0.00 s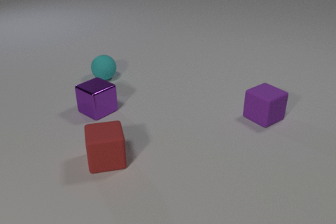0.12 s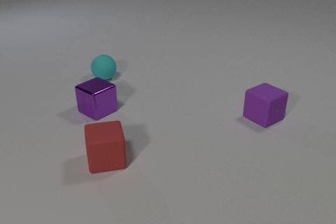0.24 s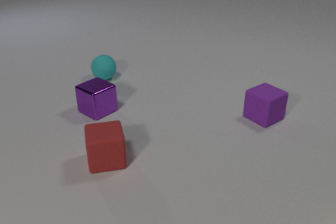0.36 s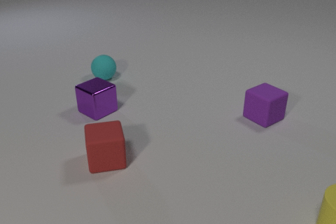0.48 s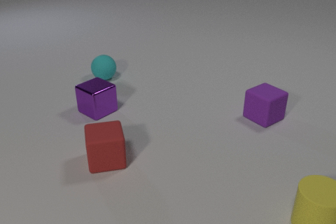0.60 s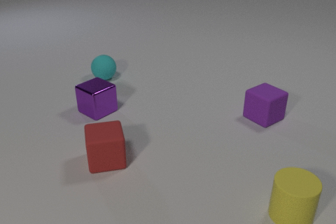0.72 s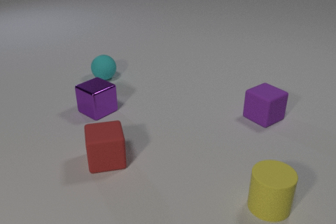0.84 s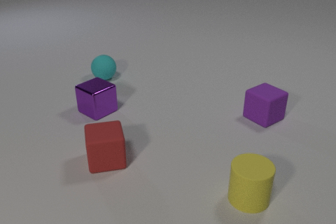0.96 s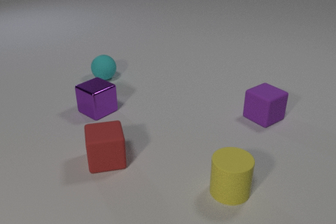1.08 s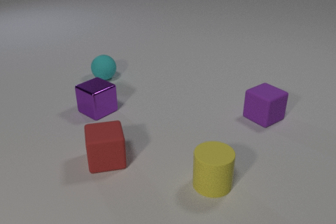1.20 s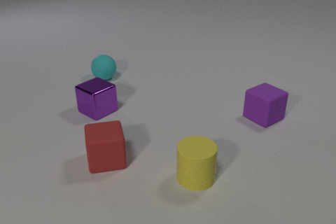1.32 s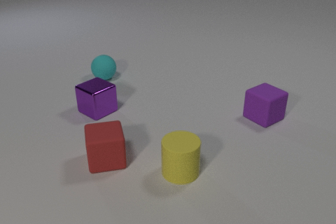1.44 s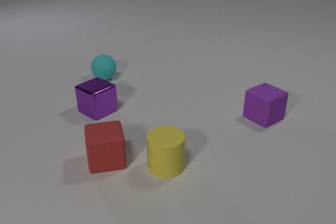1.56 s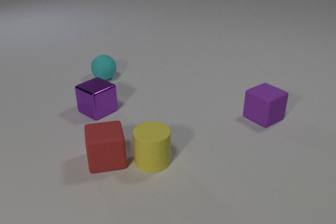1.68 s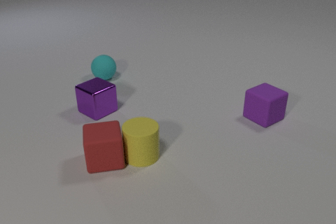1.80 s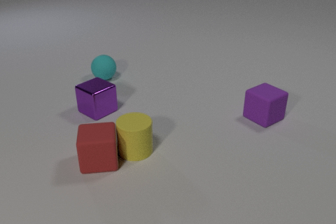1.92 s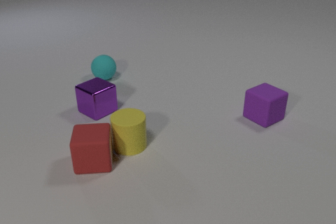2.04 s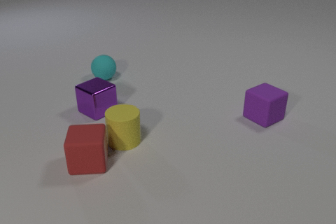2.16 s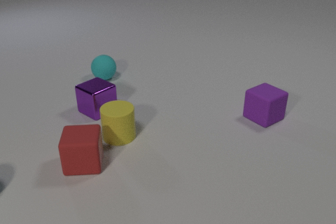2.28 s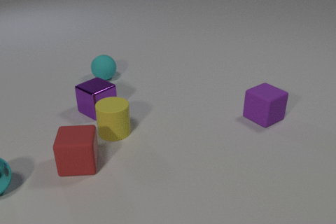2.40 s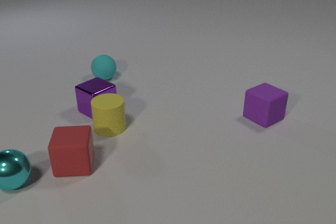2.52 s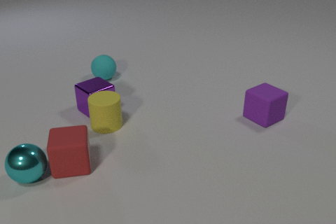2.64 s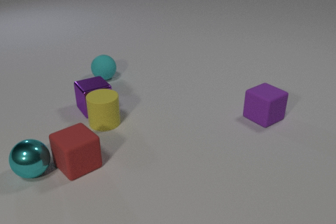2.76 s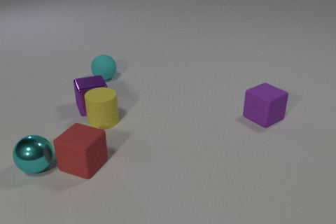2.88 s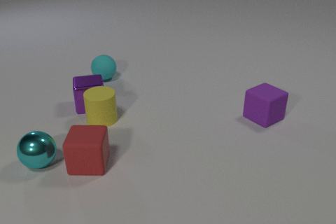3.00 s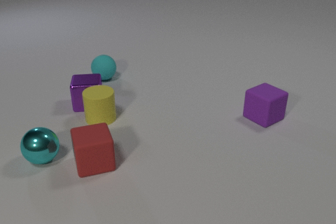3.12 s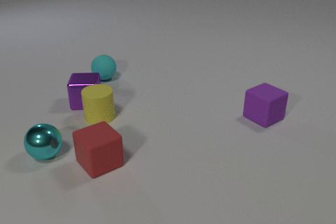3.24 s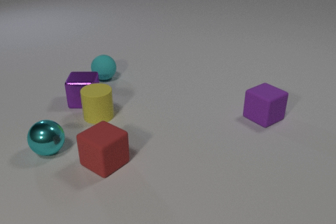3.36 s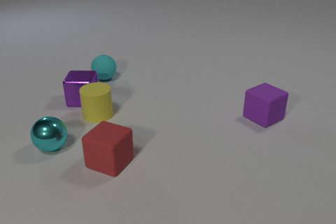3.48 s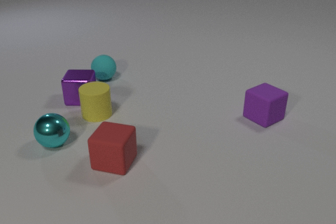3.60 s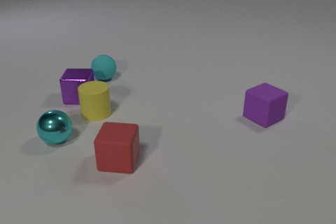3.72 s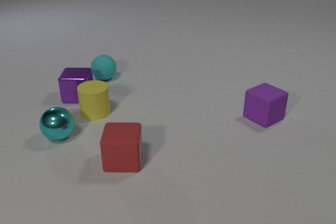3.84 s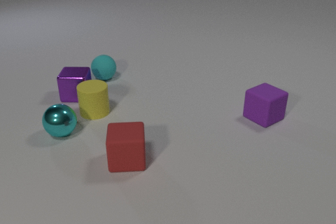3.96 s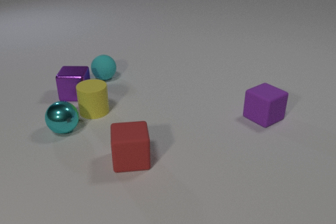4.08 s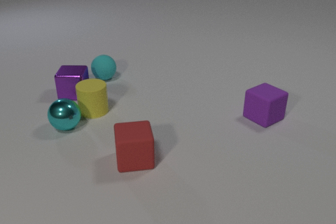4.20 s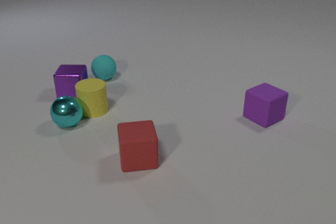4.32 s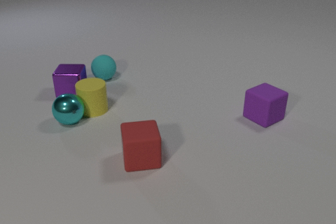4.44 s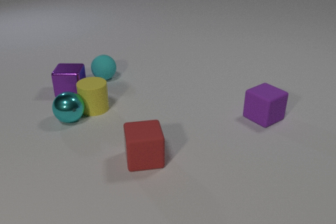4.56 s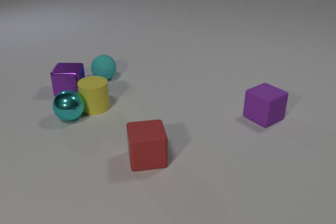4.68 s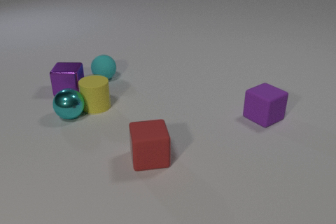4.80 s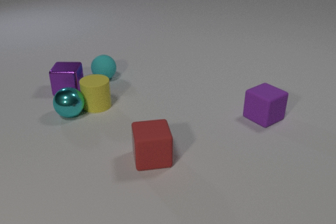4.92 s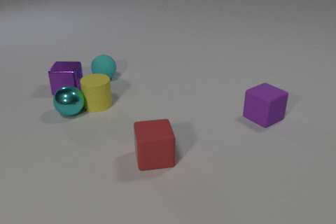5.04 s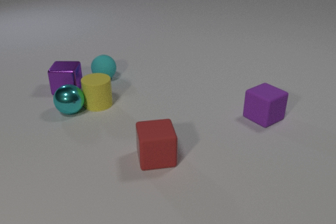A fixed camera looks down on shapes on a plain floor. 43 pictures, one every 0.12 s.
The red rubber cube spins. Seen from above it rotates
counterclockwise.
The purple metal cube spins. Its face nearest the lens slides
to the left.
0.00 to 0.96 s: The yellow rubber cylinder comes in at the right edge, slides to the left.
0.96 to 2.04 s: The yellow rubber cylinder slides to the left and away from the camera. The red rubber cube slides to the left. The yellow rubber cylinder and the red rubber cube collide.
2.04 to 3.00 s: The yellow rubber cylinder slides away from the camera and to the left. The red rubber cube spins counterclockwise seen from above by about 105 degrees, its near face sliding to the right. The purple metal cube slides away from the camera and to the left, spins clockwise seen from above by about 45 degrees, its near face sliding to the left. The cyan metal sphere comes in at the left edge, rolls to the right and away from the camera. The yellow rubber cylinder and the purple metal cube collide. The red rubber cube and the cyan metal sphere collide.
3.00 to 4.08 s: The yellow rubber cylinder slides away from the camera and to the left. The red rubber cube slides to the right, spins counterclockwise seen from above by about 75 degrees, its near face sliding to the right. The purple metal cube slides away from the camera and to the left. The cyan metal sphere rolls away from the camera and to the right.
4.08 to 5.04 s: The yellow rubber cylinder slides away from the camera. The red rubber cube slides to the right. The purple metal cube slides away from the camera and to the left. The cyan metal sphere rolls away from the camera. The yellow rubber cylinder and the cyan metal sphere collide.
How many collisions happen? 4.
What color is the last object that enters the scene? cyan.
How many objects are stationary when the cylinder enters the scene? 4.
